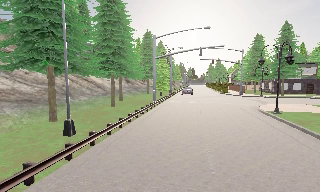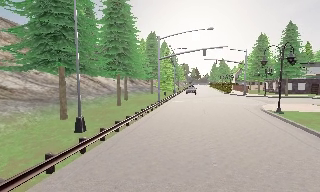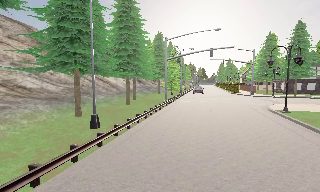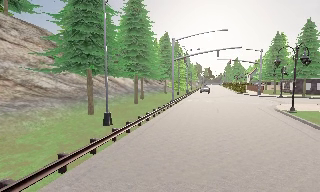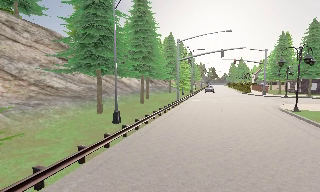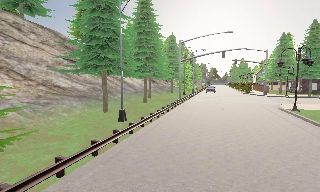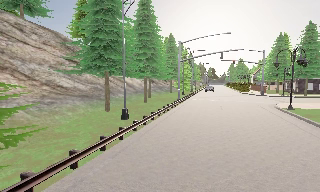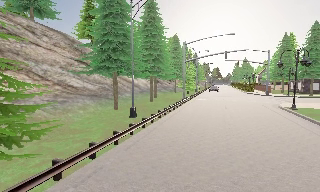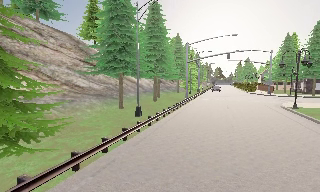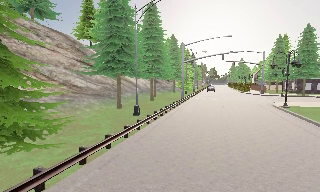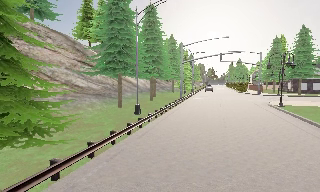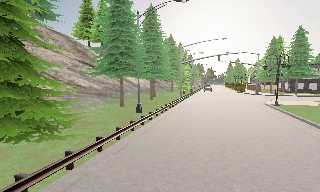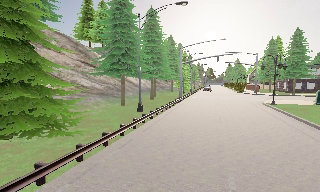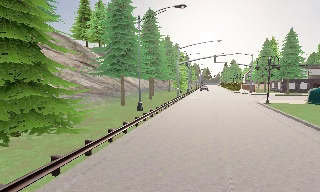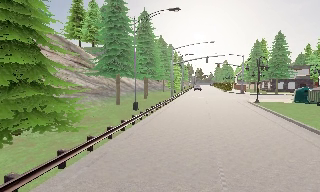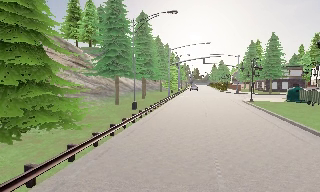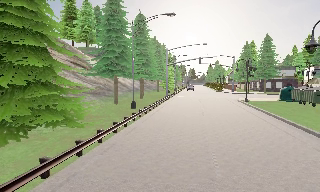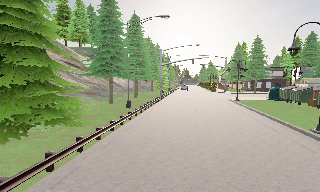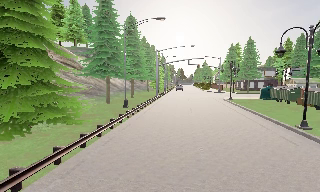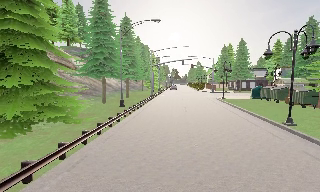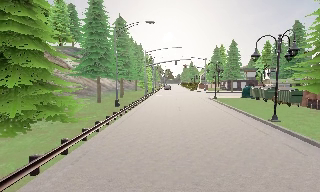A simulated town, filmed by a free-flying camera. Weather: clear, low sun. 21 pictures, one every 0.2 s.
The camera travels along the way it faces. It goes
backward.
0.0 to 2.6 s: The camera travels backward, about 6 m, so what stands in front gets smaller.
2.6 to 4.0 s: The scene slides to the left, as the camera pans about 15 degrees to its right. It travels backward, about 3 m, so what stands in front gets smaller.
The film runs backward here.
